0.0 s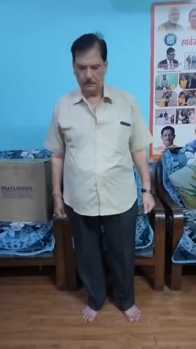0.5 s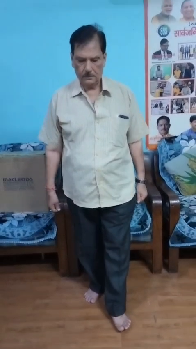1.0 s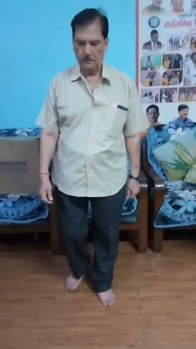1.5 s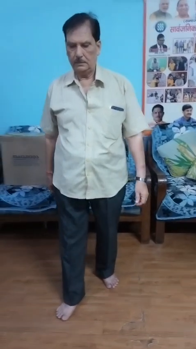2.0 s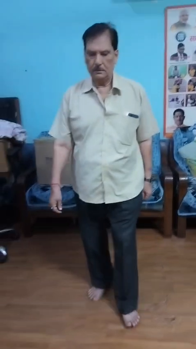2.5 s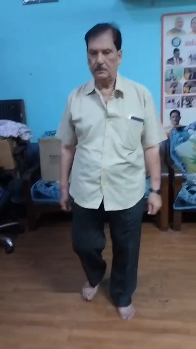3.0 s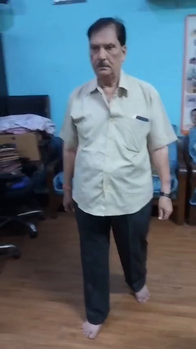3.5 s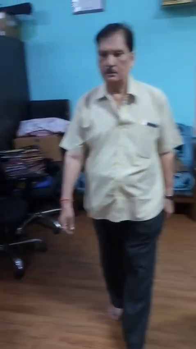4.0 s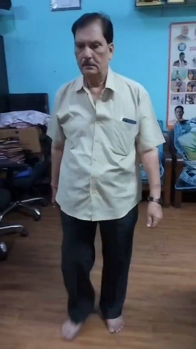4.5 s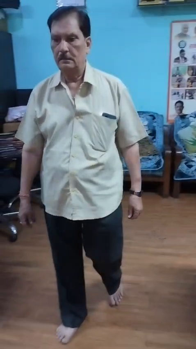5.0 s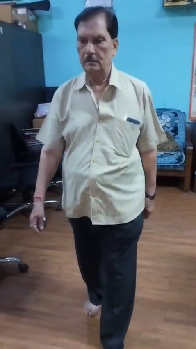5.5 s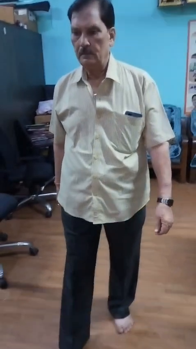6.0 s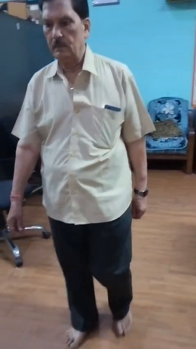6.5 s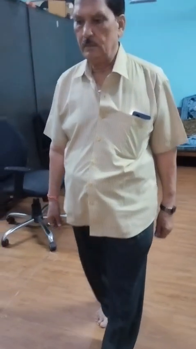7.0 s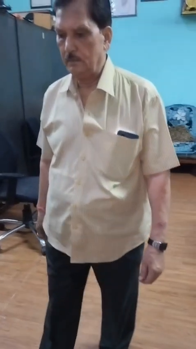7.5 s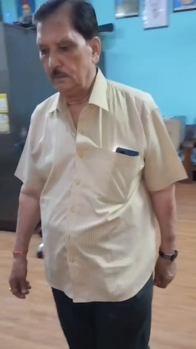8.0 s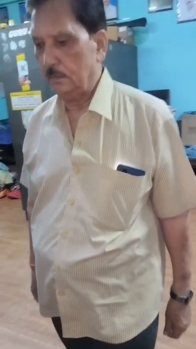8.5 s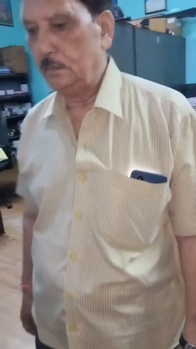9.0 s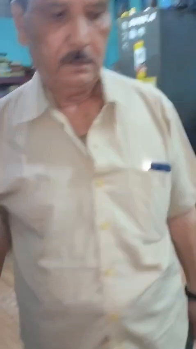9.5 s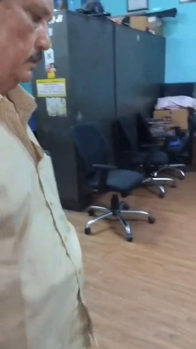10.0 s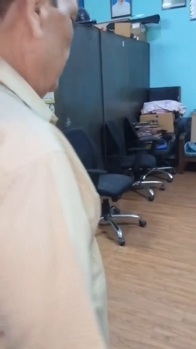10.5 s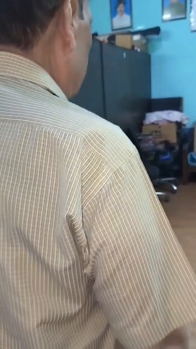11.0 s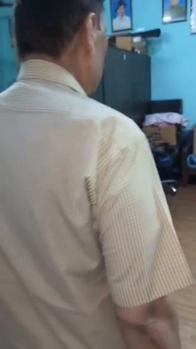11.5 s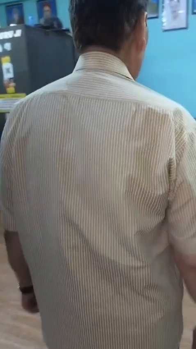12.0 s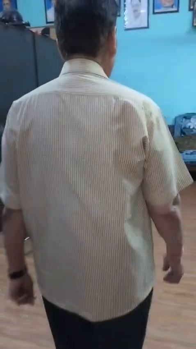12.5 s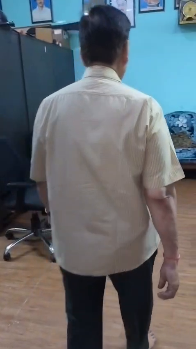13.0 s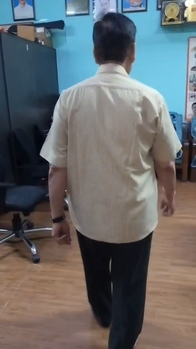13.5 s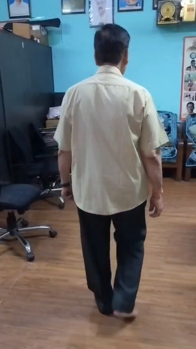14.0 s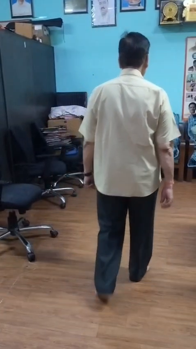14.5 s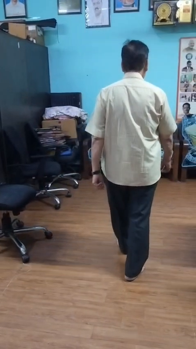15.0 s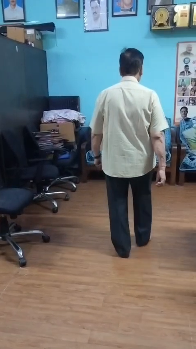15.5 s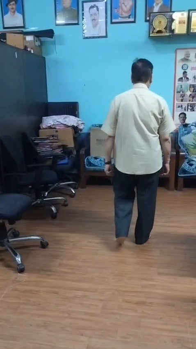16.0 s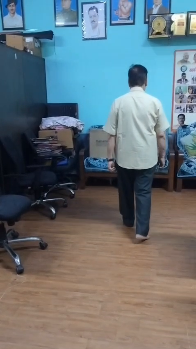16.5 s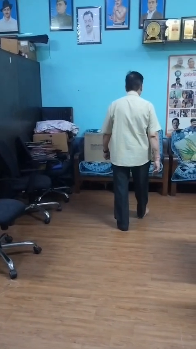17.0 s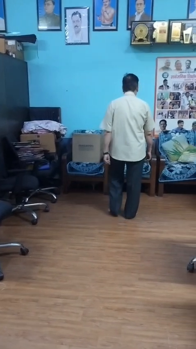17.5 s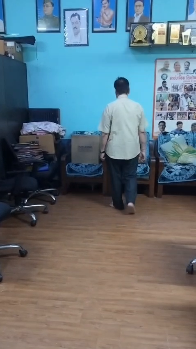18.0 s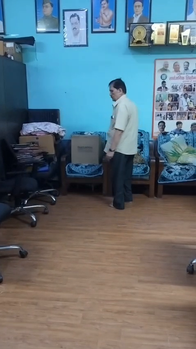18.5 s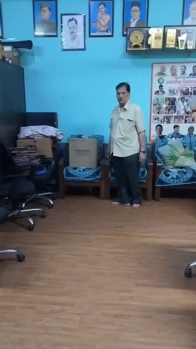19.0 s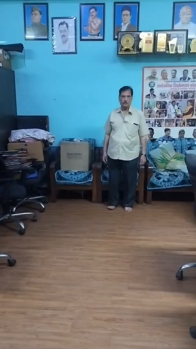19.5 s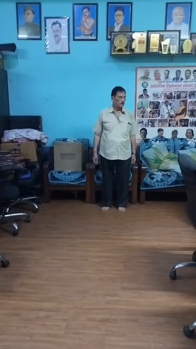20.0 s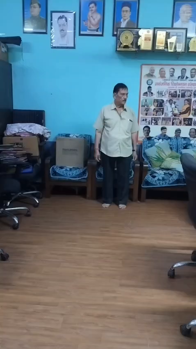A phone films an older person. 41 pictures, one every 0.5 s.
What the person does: Walking.
